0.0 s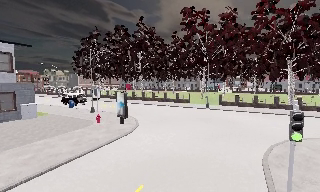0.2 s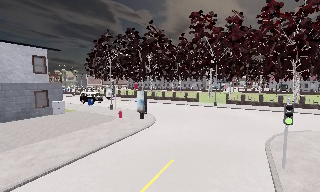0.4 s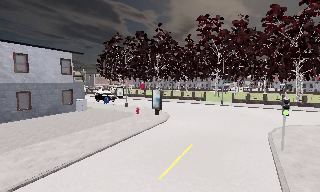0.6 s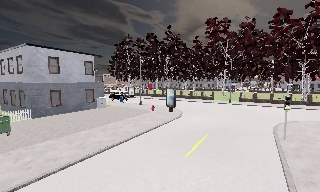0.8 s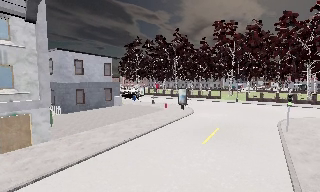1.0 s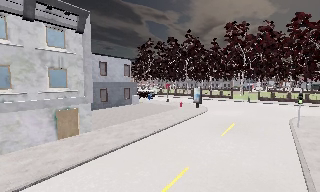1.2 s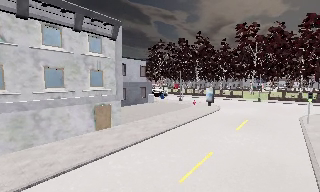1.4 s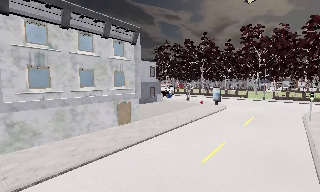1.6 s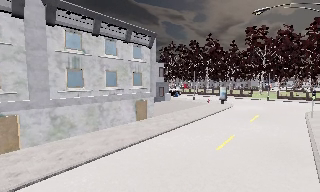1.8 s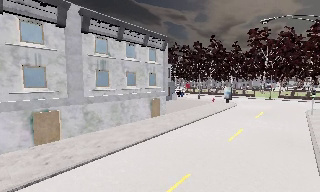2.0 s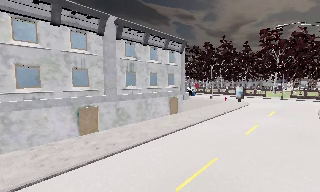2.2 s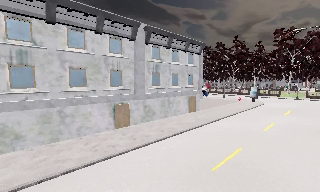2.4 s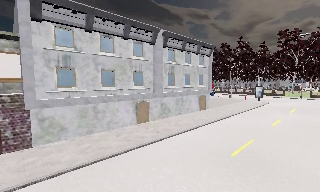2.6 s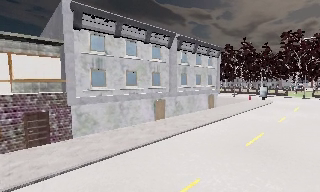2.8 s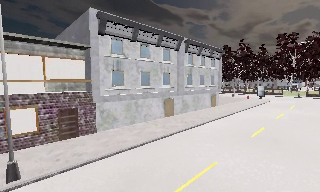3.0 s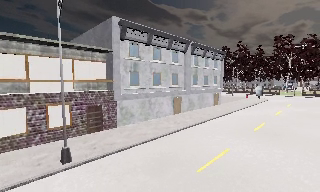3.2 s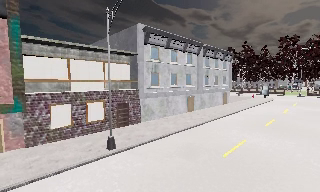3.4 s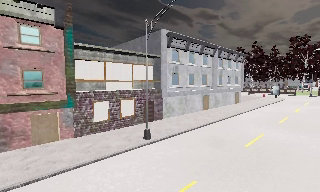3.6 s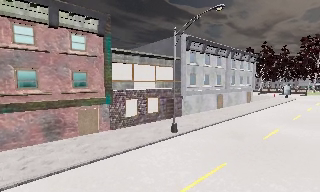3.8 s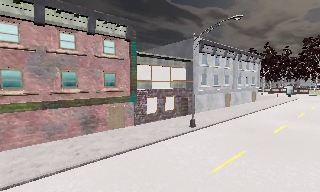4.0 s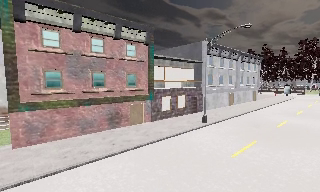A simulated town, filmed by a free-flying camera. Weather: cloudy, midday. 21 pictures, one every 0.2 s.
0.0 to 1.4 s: The camera swings to its left by about 10 degrees, and the scene slides to the right. It travels backward and to its left, about 15 m, so what stands in front gets smaller.
1.4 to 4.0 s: The camera travels backward and to its left, about 25 m, so what stands in front gets smaller.
The film runs backward here.
